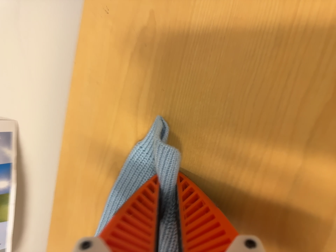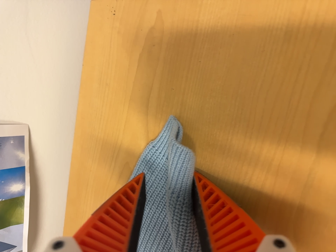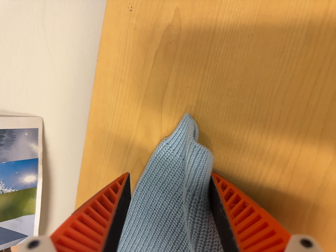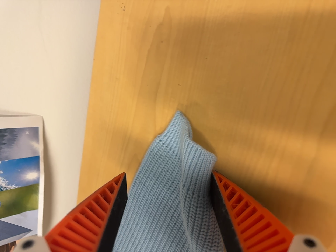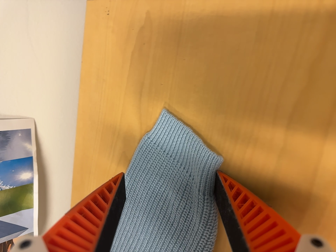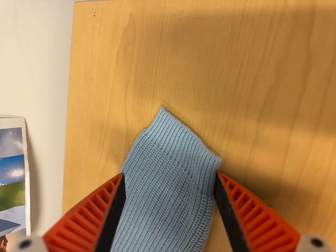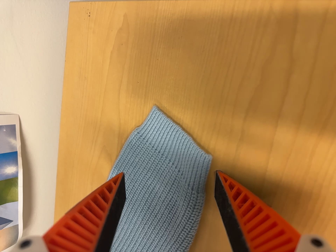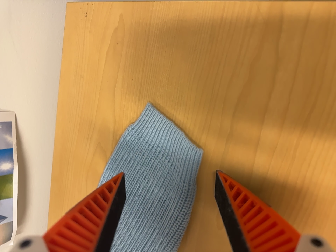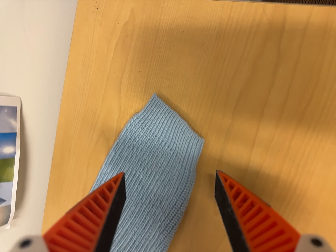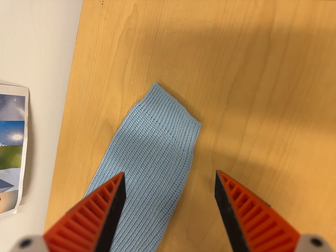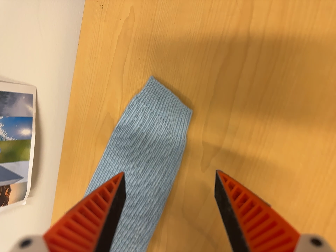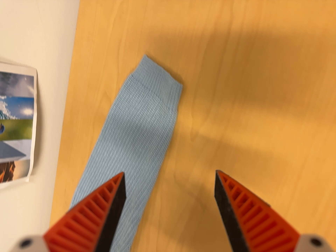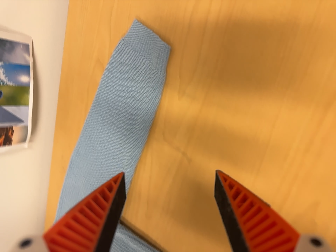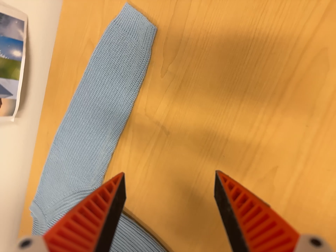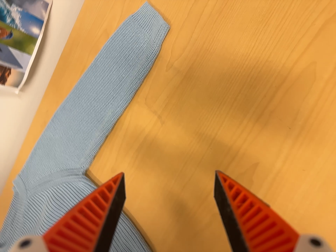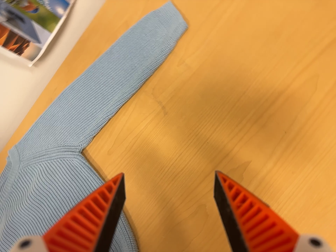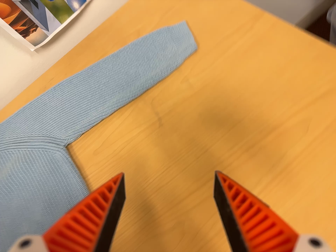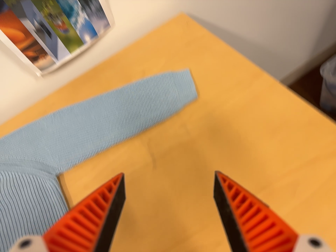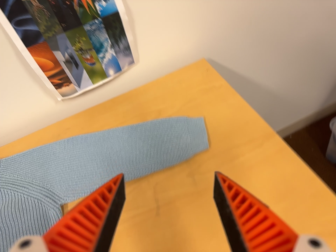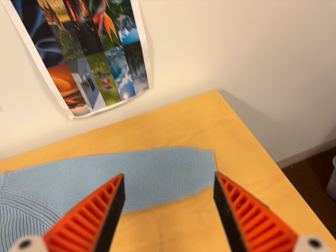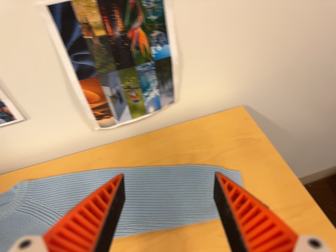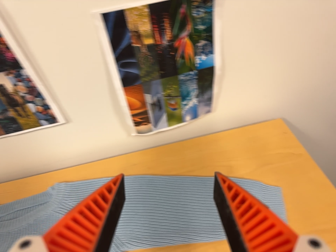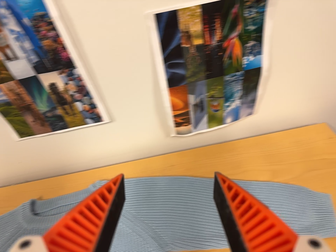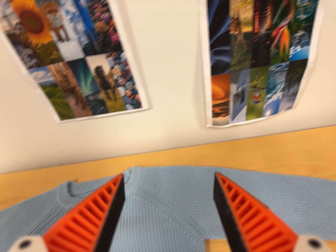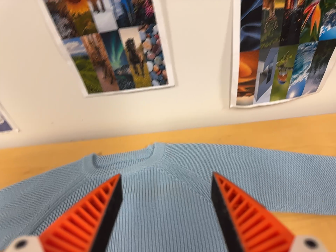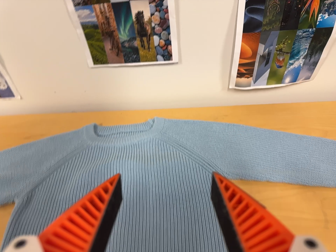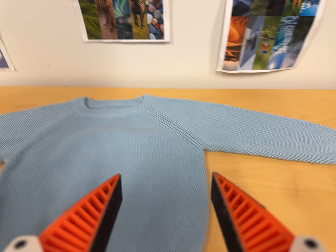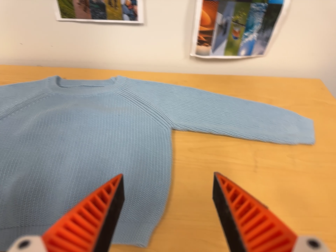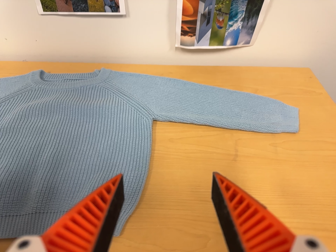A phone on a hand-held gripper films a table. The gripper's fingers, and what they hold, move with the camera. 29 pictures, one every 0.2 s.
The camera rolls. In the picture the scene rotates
clockwise.
0.0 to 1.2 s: The camera travels backward, about 5 cm, so what stands in front gets smaller.
1.2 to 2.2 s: The camera travels backward and toward the bottom of its view, about 12 cm, so what stands in front gets smaller.
2.2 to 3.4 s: The camera pans to its right by about 10 degrees. It travels toward the bottom of its view and backward, about 16 cm. Its aim tips toward the top of its view by about 15 degrees. It rolls about its line of sight by about 40 degrees, and the scene rotates clockwise.
3.4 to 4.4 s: The camera pans to its left by about 10 degrees. It travels to its left and toward the top of its view, about 22 cm, so close, fixed things drift to the right. Its aim tips toward the top of its view by about 10 degrees, and the scene shifts downward. It rolls about its line of sight by about 20 degrees, and the scene rotates clockwise.
4.4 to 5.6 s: The camera travels toward the bottom of its view, about 24 cm, so close, fixed things drift upward. It rolls about its line of sight by about 15 degrees, and the scene rotates clockwise.
The film runs backward here.
